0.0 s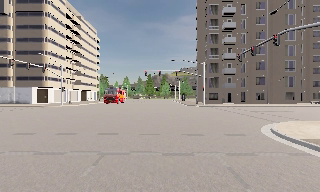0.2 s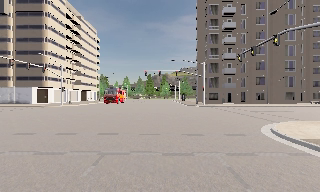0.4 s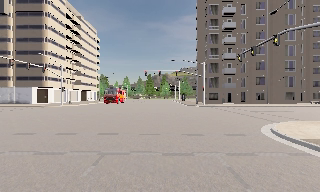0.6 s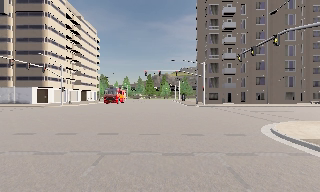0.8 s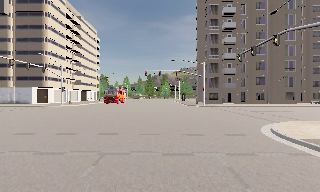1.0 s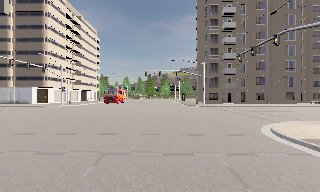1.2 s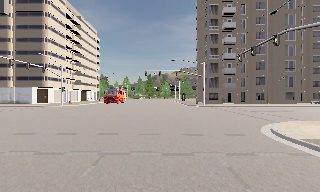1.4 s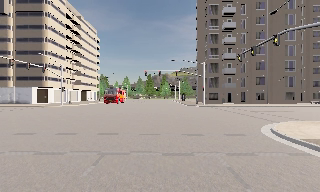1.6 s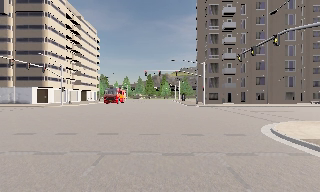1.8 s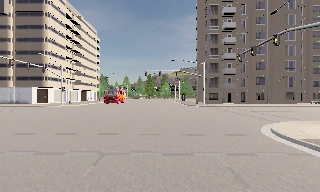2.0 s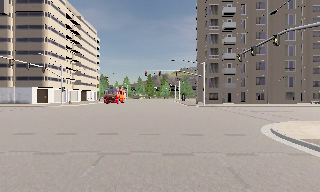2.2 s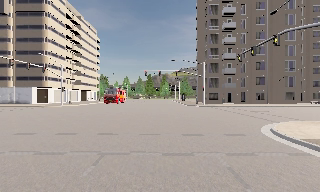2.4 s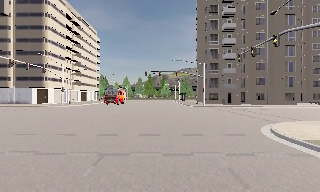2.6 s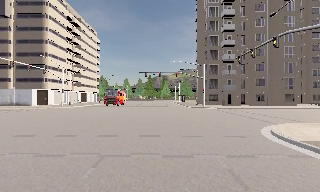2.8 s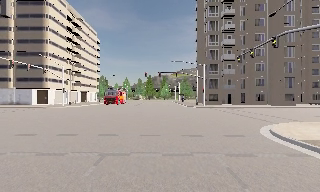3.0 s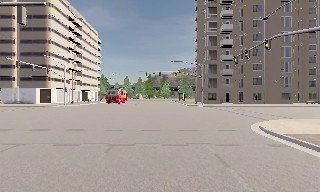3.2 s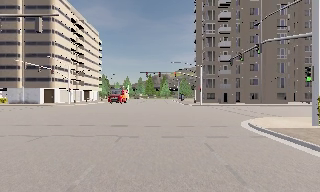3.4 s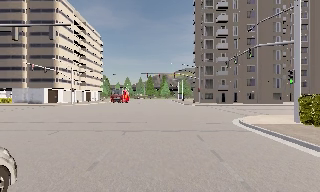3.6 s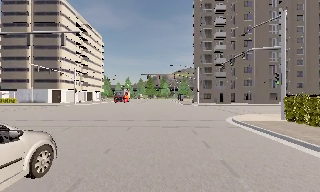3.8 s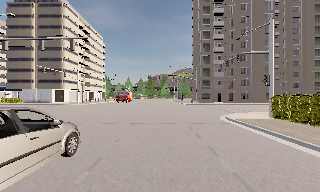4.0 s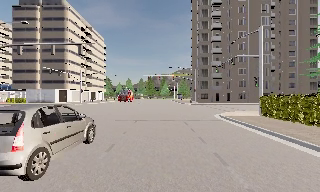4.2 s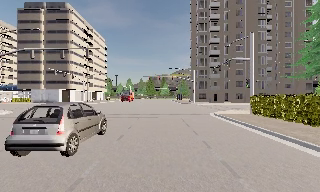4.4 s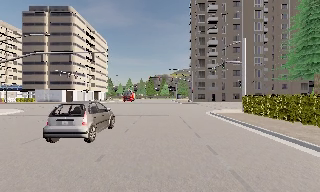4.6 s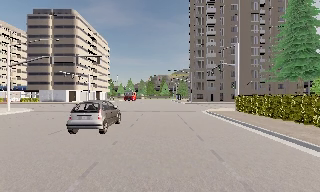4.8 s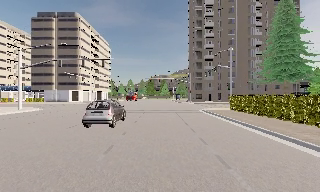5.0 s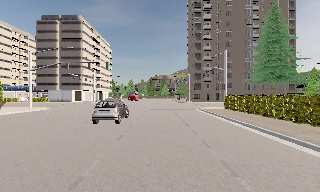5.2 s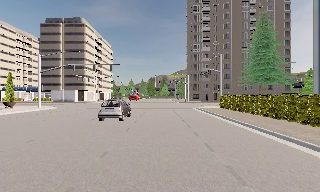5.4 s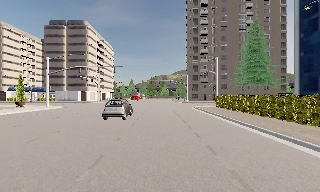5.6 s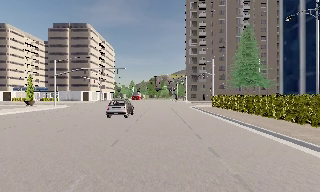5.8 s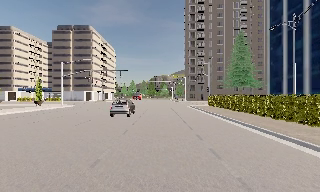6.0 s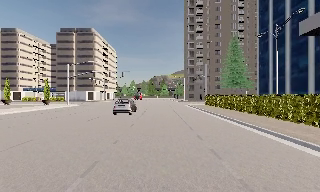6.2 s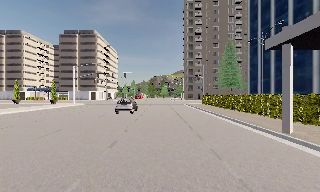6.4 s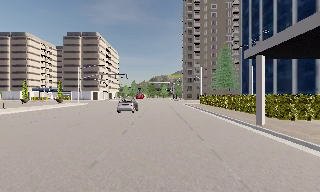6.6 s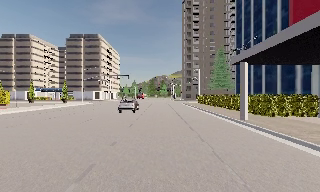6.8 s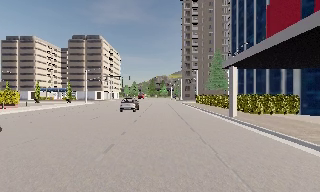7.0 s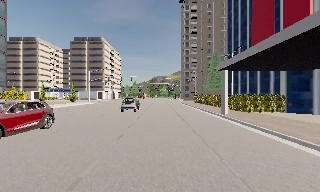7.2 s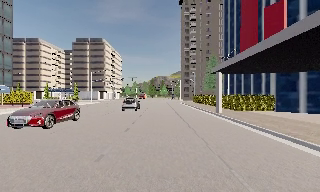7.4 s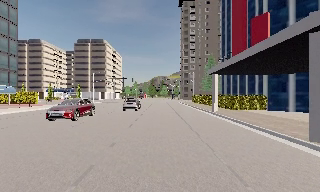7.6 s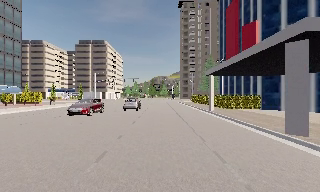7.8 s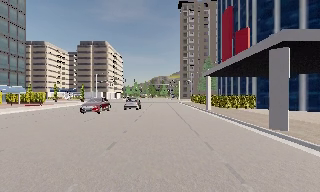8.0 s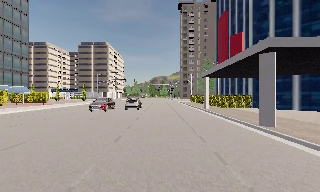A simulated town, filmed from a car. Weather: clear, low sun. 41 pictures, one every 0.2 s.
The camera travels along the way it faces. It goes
backward.
0.0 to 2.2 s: The camera keeps its place and its aim.
2.2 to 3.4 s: The camera travels backward, about 3.5 m, so what stands in front gets smaller. It gains speed.
3.4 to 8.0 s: The camera travels backward, about 35 m, so what stands in front gets smaller.
The film runs backward here.
